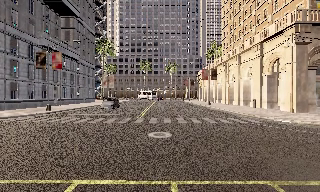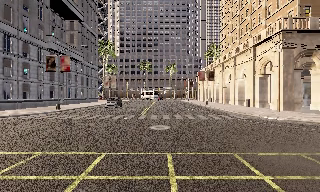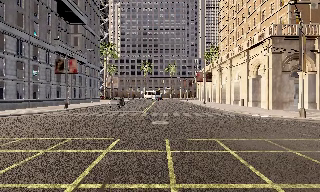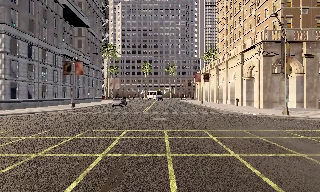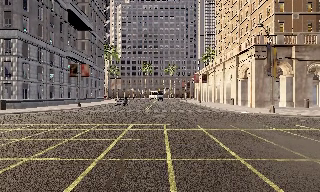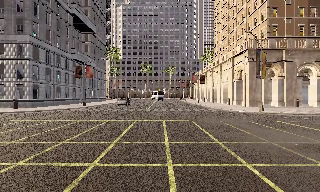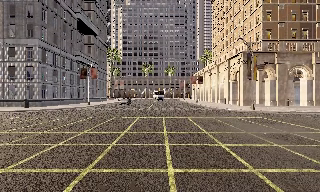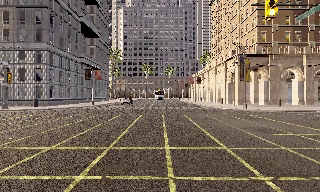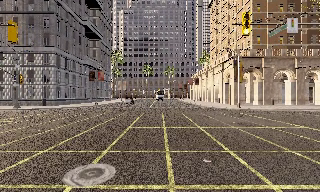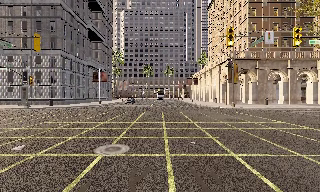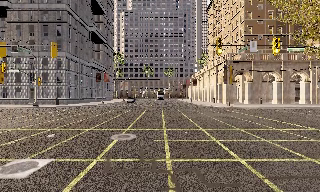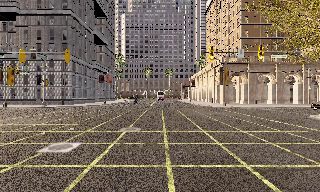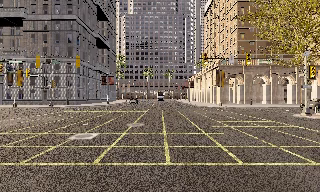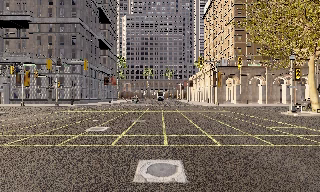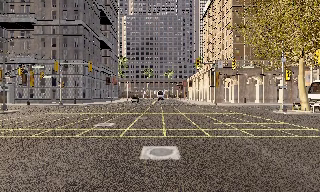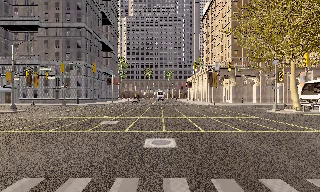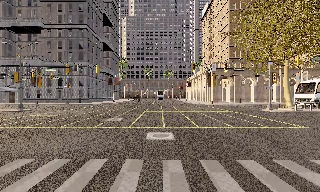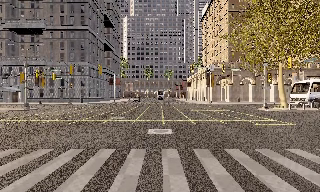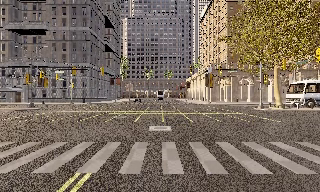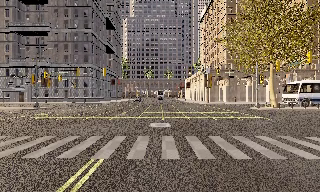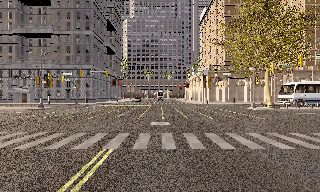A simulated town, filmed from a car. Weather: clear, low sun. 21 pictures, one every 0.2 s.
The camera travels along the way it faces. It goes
backward.
0.0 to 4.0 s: The camera travels backward, about 30 m, so what stands in front gets smaller. It loses speed.
The film runs backward here.
